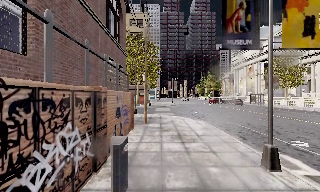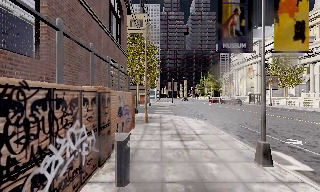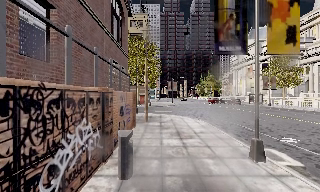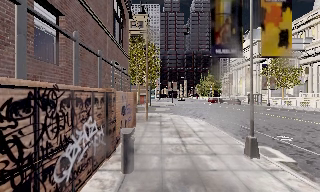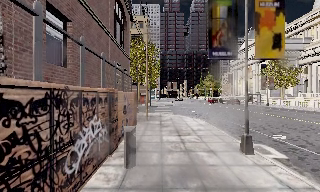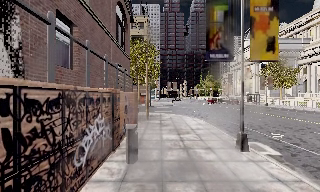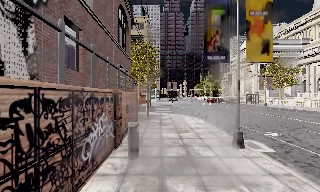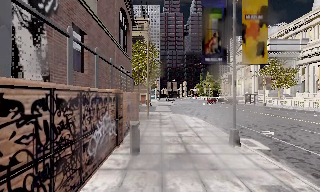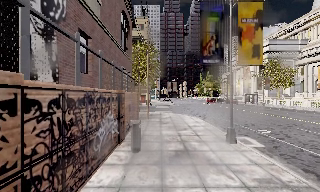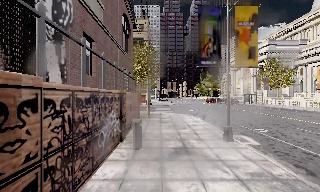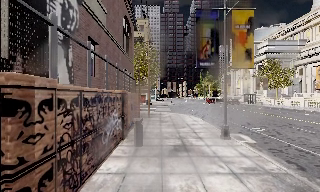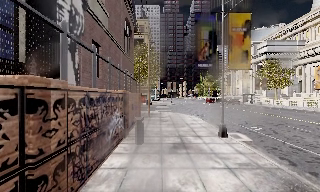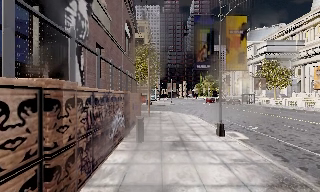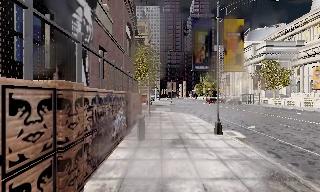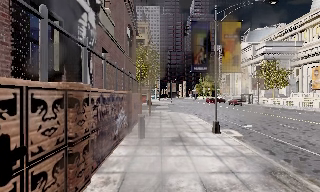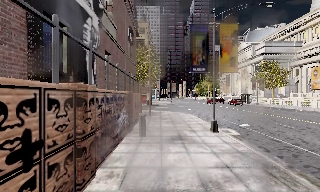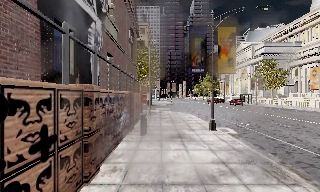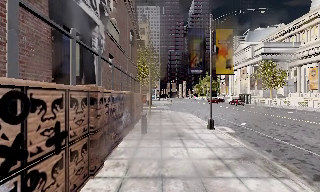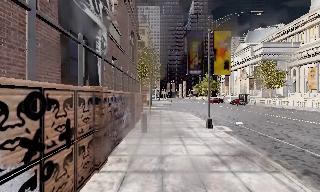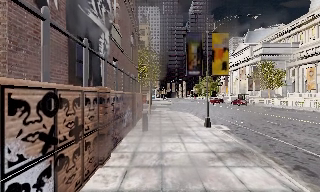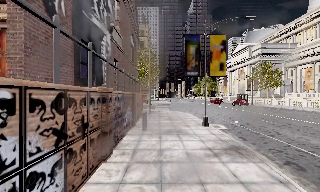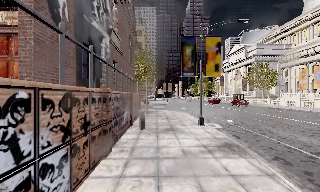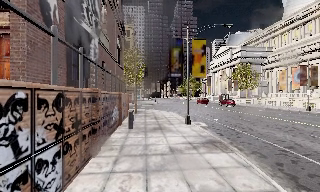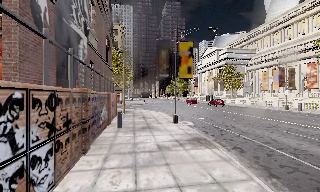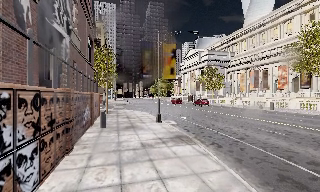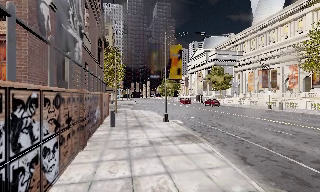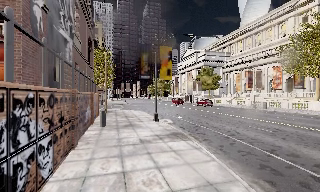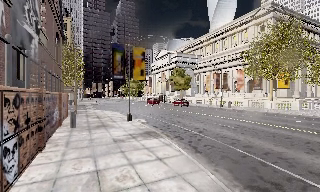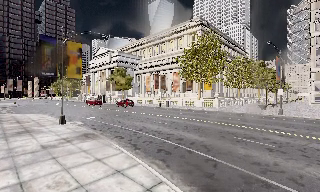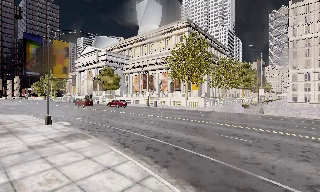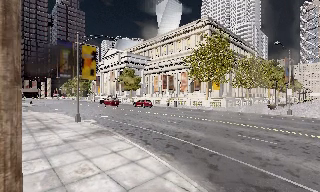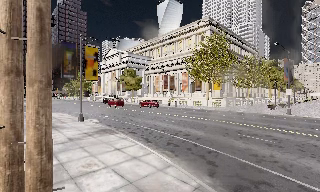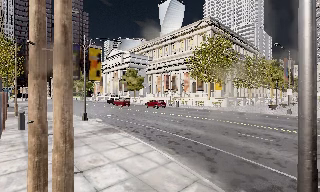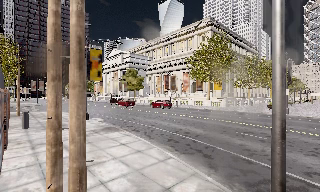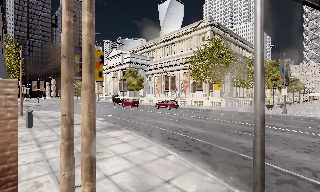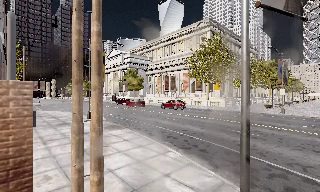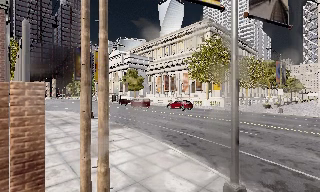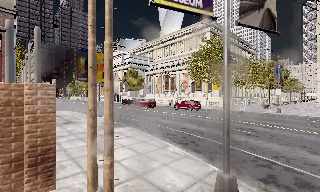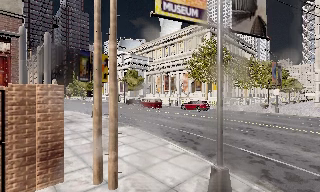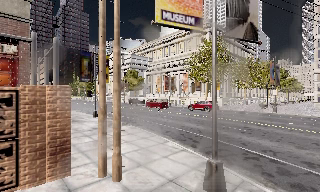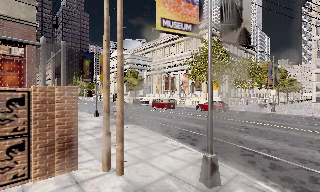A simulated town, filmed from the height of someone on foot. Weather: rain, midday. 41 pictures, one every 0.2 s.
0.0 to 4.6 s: The camera travels backward, about 8 m, so what stands in front gets smaller.
4.6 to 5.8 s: The camera swings to its right by about 40 degrees, and the scene slides to the left. It travels backward, about 2 m.
5.8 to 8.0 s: The camera travels backward, about 3.5 m, so what stands in front gets smaller.
The film runs backward here.
